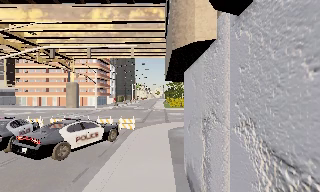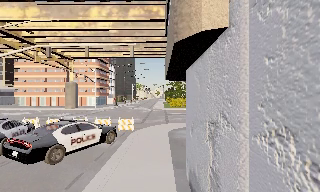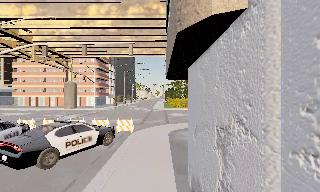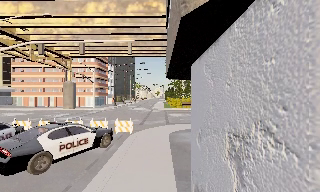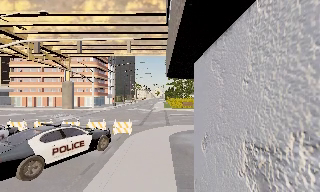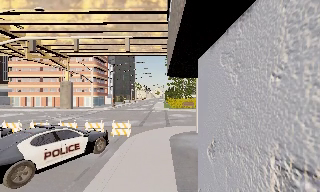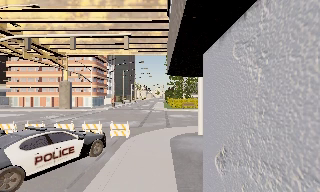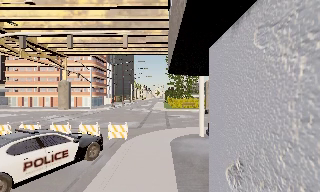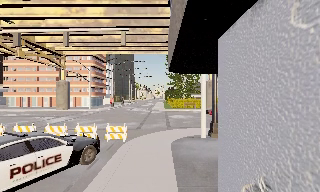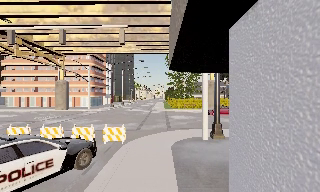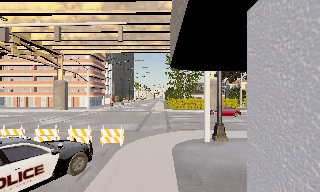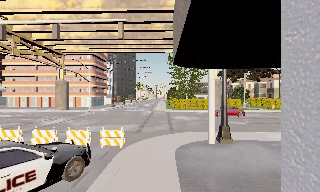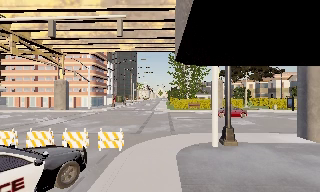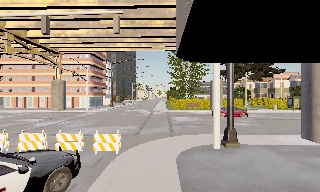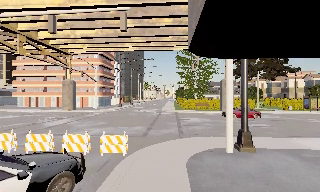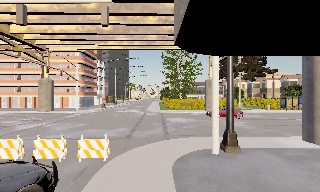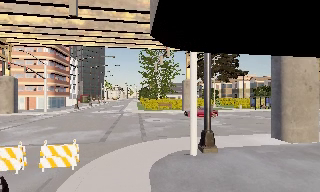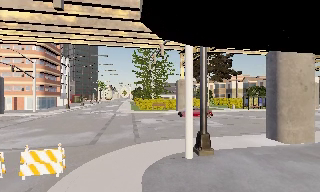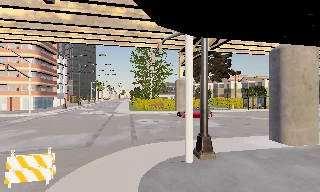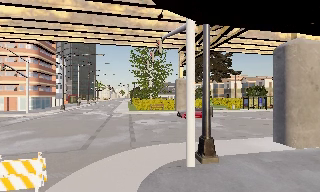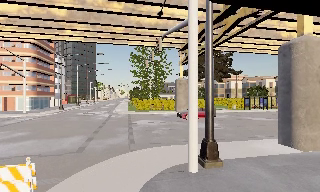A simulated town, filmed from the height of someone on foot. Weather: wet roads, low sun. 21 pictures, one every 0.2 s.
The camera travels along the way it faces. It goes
forward.
0.0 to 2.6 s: The camera travels forward, about 5 m, so what stands in front looms larger.
2.6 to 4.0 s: The camera swings to its right by about 15 degrees, and the scene slides to the left. It travels forward, about 3 m, so what stands in front looms larger.
The film runs forward here.
